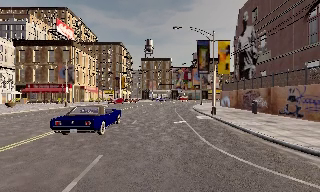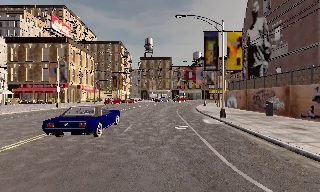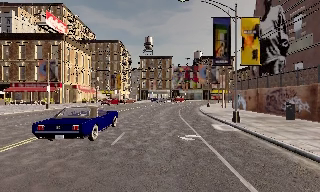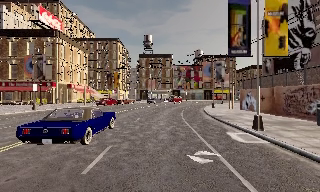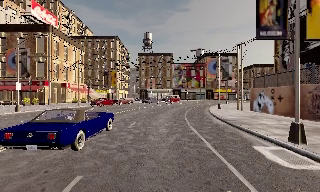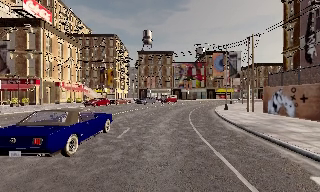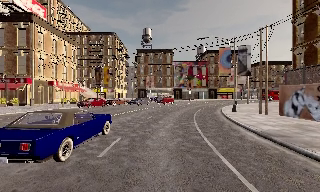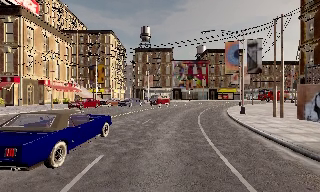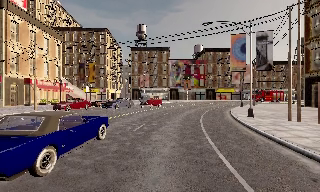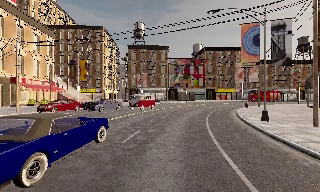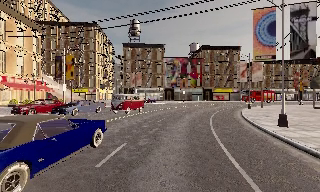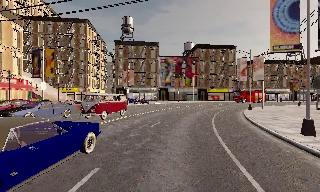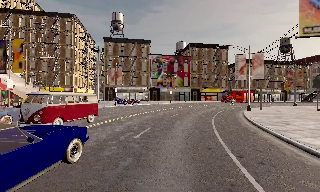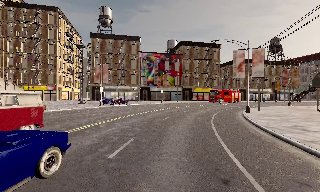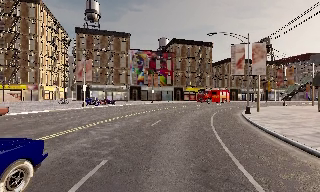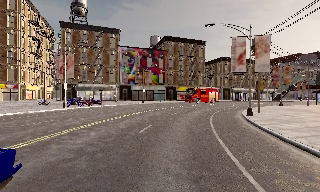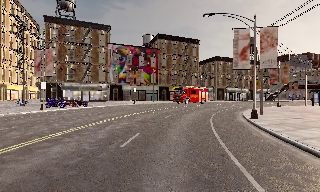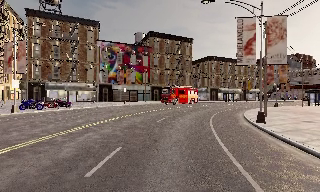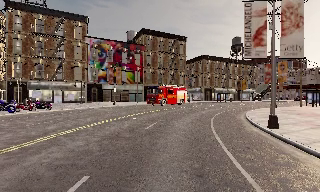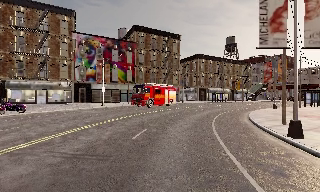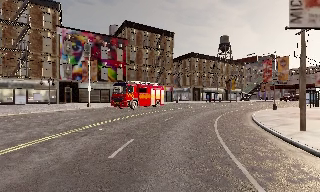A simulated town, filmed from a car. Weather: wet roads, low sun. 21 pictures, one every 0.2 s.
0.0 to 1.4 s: The camera travels forward, about 15 m, so what stands in front looms larger.
1.4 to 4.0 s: The camera swings to its right by about 30 degrees, and the scene slides to the left. It travels forward, about 25 m, so what stands in front looms larger.
The film runs forward here.
